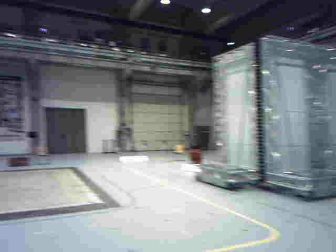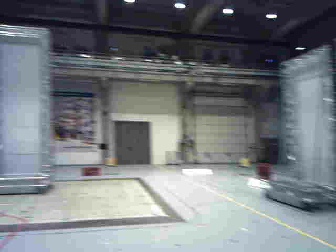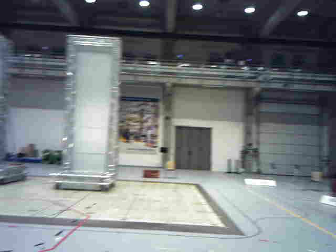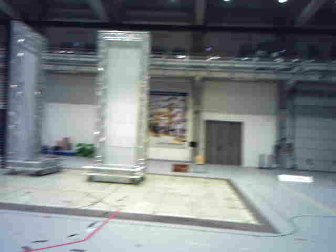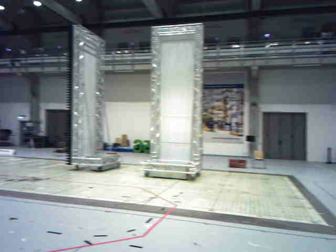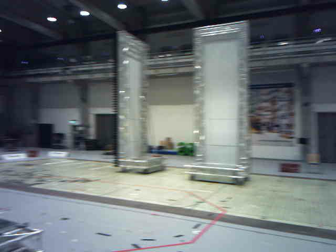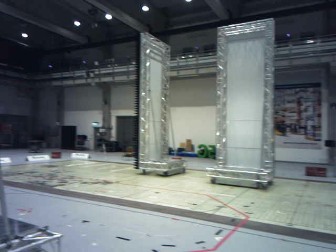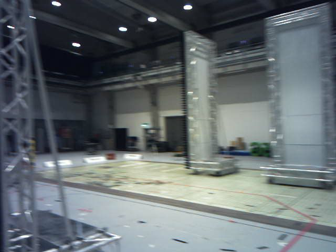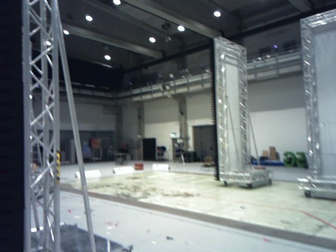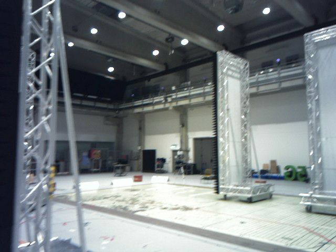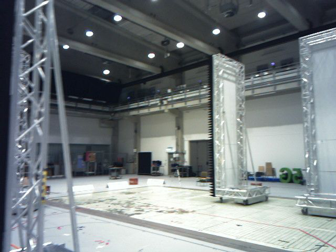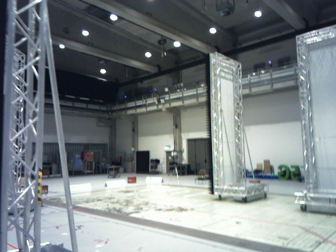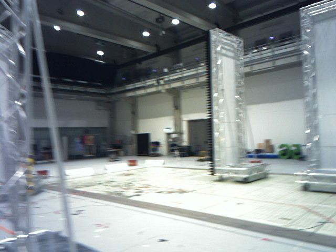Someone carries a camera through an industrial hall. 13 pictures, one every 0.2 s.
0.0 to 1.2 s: The scene slides to the right, as the camera pans about 55 degrees to its left. It travels forward, about 0.9 m.
1.2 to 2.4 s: The camera travels forward, about 0.9 m, so what stands in front looms larger.
The film runs forward here.
